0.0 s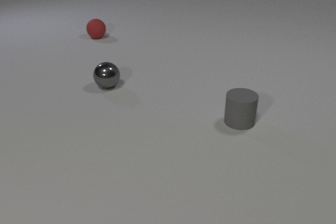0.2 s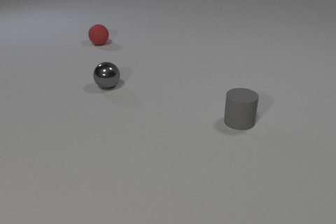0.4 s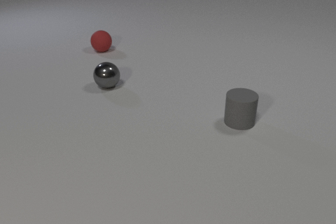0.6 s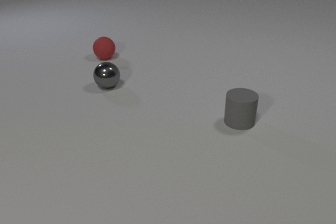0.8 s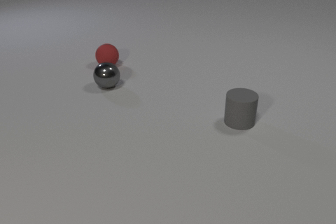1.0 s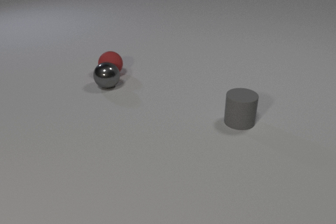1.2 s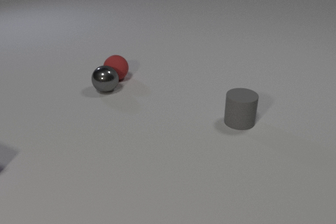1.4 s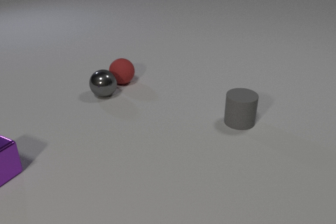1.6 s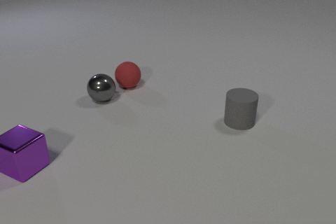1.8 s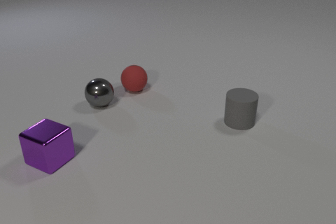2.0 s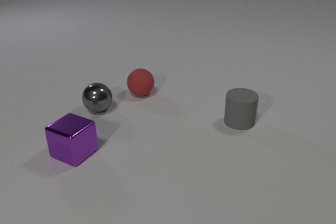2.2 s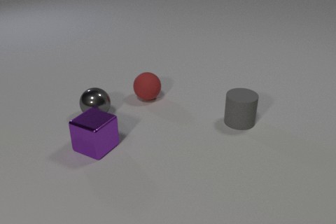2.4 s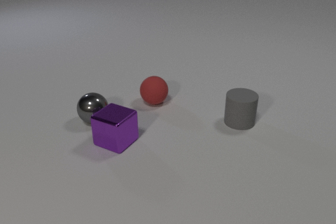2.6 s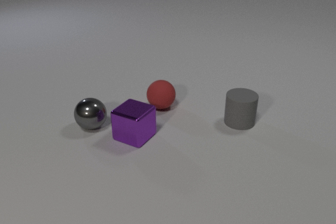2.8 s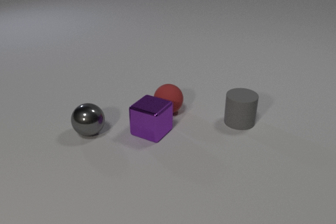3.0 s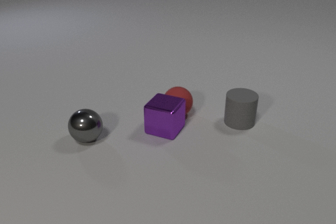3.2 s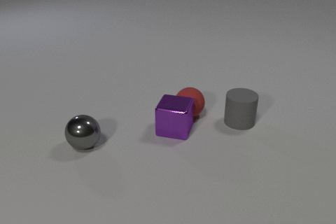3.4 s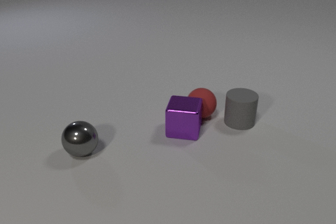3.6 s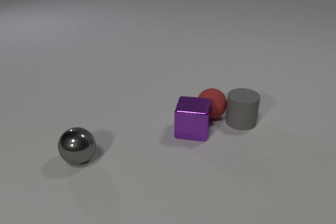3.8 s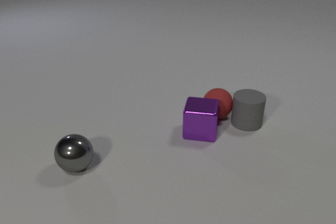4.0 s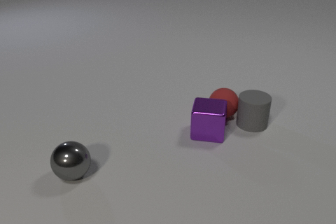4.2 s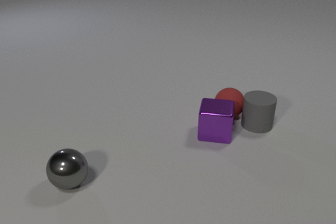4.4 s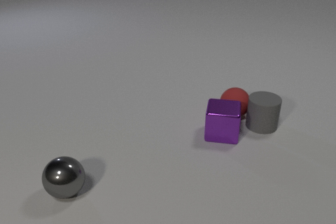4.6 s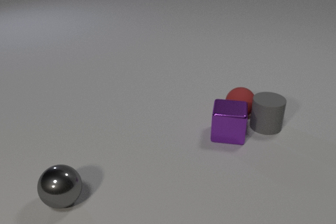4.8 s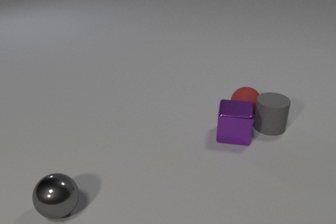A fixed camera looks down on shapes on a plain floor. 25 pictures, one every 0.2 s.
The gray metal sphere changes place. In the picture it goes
toward the camera.
The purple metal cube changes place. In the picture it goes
to the right.
0.0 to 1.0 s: The red rubber sphere rolls toward the camera.
1.0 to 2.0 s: The red rubber sphere rolls toward the camera and to the right. The gray metal sphere rolls toward the camera. The purple metal cube comes in at the left edge, slides to the right. The red rubber sphere and the gray metal sphere collide.
2.0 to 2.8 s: The red rubber sphere rolls toward the camera and to the right. The gray metal sphere rolls toward the camera. The purple metal cube slides to the right.
2.8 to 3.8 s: The red rubber sphere rolls to the right. The gray metal sphere rolls toward the camera. The purple metal cube slides to the right. The gray rubber cylinder slides to the right. The red rubber sphere and the purple metal cube collide. The red rubber sphere and the gray rubber cylinder collide.
3.8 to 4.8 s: The red rubber sphere rolls to the right. The gray metal sphere rolls toward the camera. The purple metal cube slides to the right. The gray rubber cylinder slides to the right.
Are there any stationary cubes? no.
How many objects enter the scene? 1.
How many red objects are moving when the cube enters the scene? 1.
